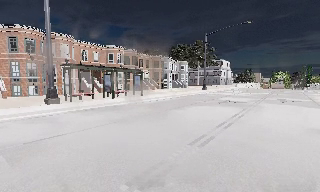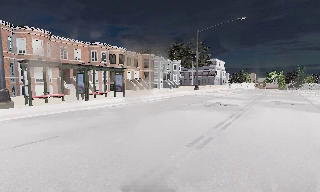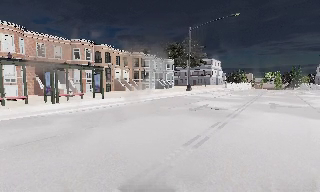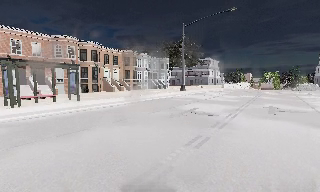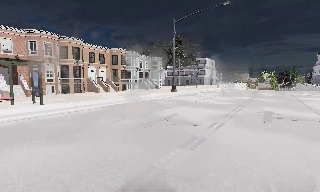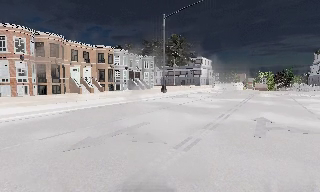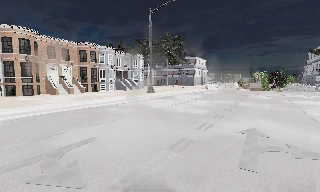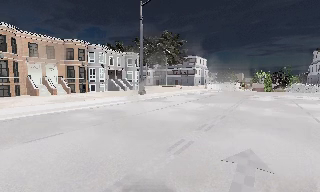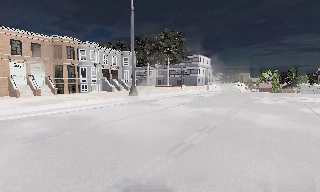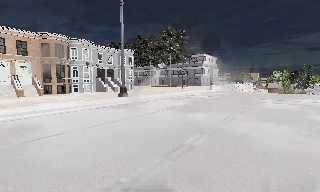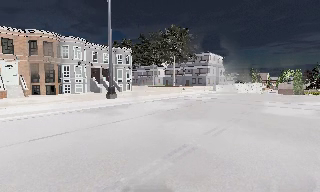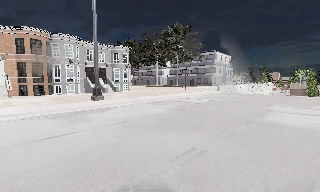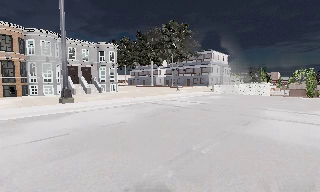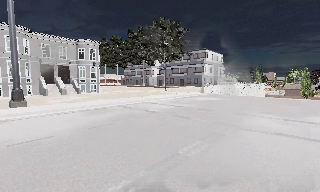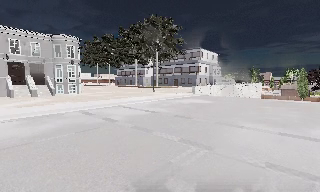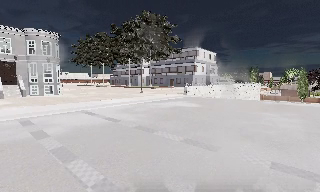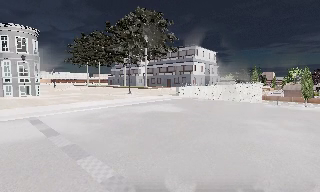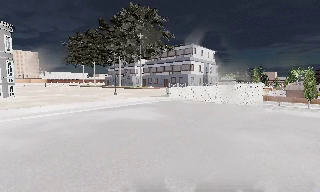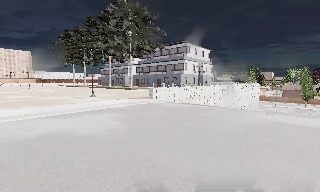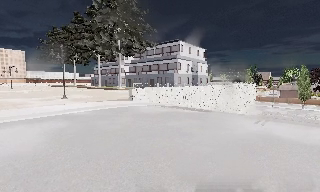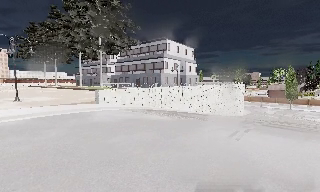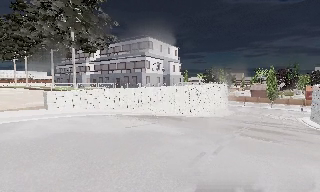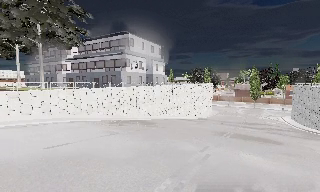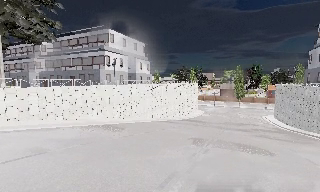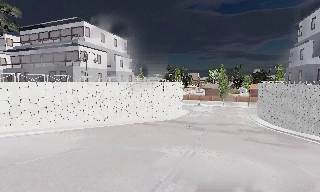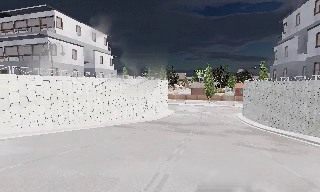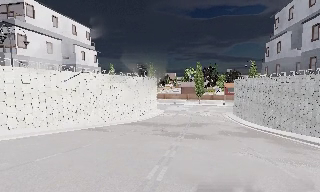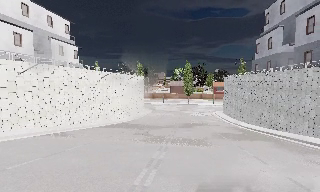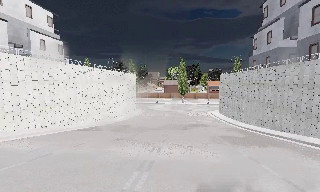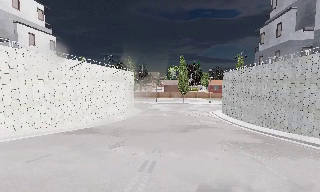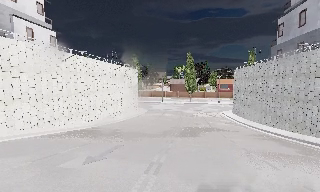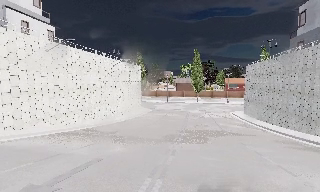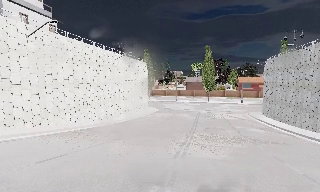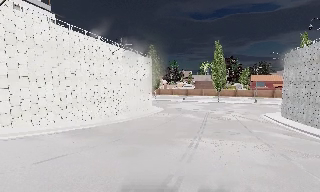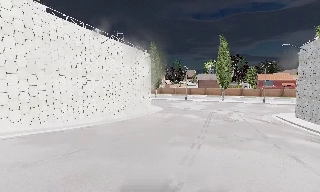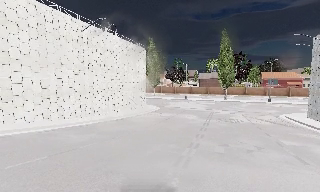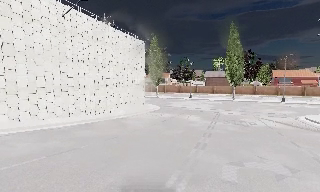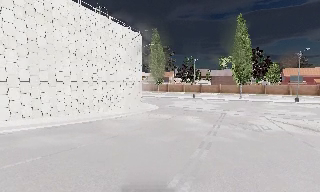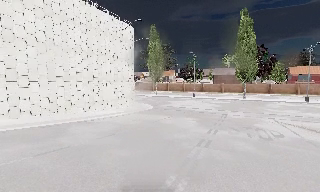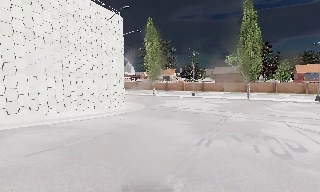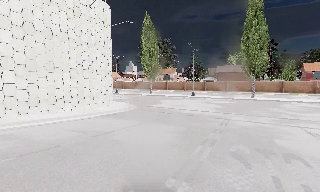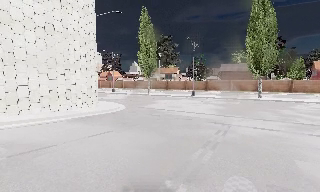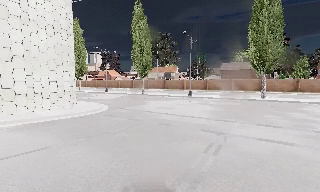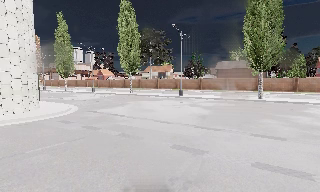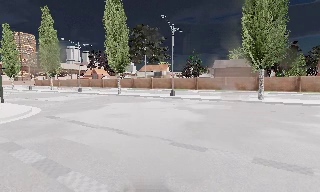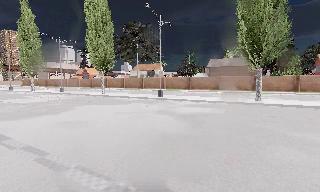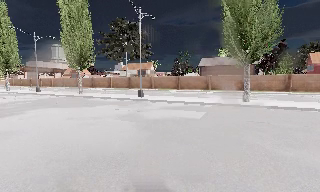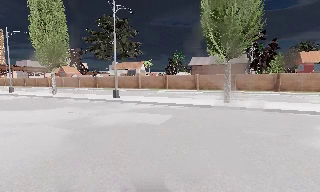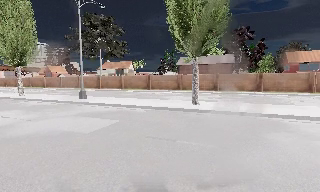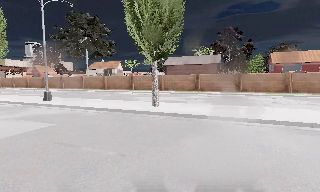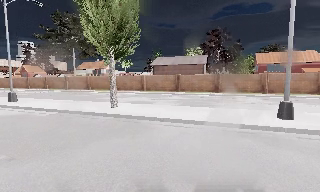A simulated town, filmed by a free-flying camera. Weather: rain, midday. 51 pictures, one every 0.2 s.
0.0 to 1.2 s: The camera travels forward and to its right, about 12 m, so what stands in front looms larger.
1.2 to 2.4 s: The camera pans to its left, which is counterclockwise from overhead, by about 10 degrees. It travels forward and to its right, about 13 m, so what stands in front looms larger.
2.4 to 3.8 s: The camera travels forward and to its right, about 16 m, so what stands in front looms larger.
3.8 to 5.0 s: The camera pans to its right, which is clockwise from overhead, by about 25 degrees. It travels forward and to its right, about 14 m, so what stands in front looms larger.
5.0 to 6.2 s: The camera travels forward, about 14 m, so what stands in front looms larger.
6.2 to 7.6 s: The camera pans to its left, which is counterclockwise from overhead, by about 15 degrees. It travels forward, about 17 m, so what stands in front looms larger.
7.6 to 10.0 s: The camera travels forward and to its right, about 25 m, so what stands in front looms larger.
The film runs forward here.
